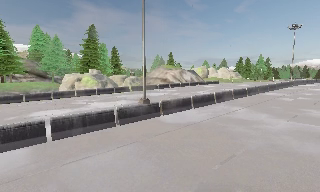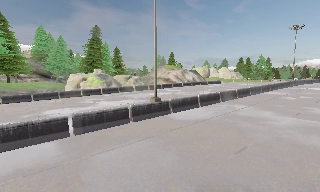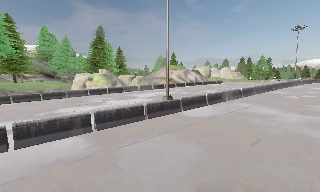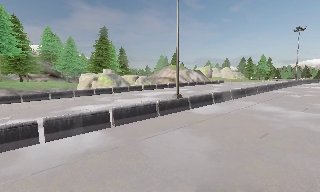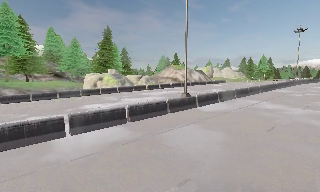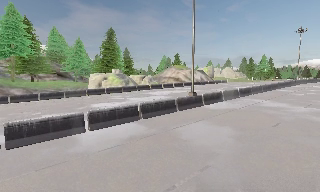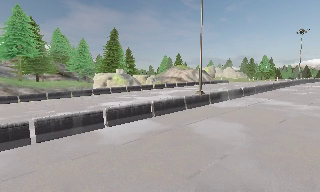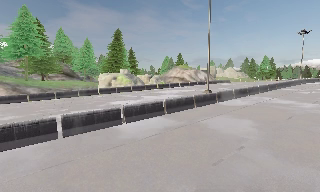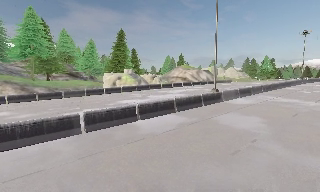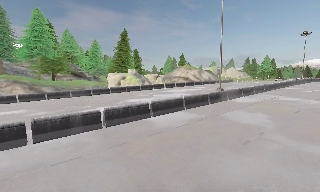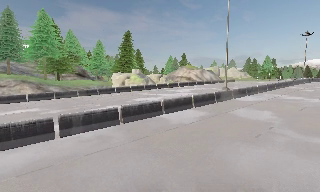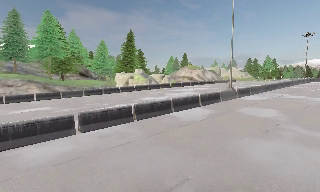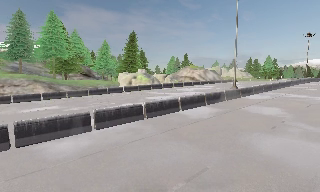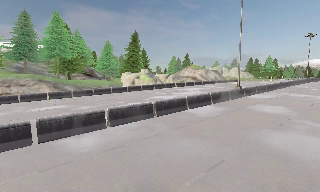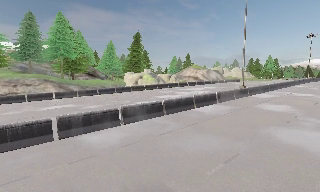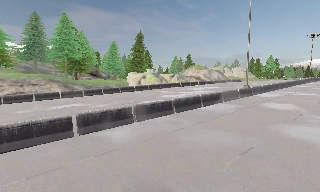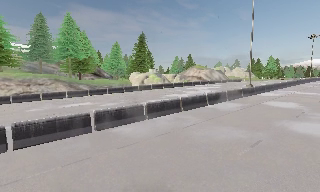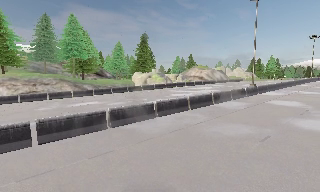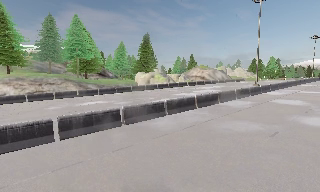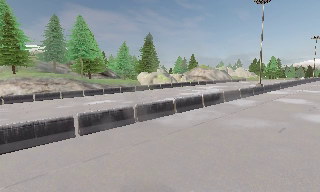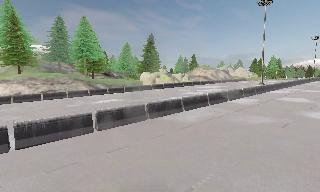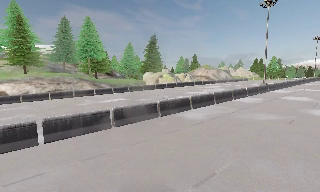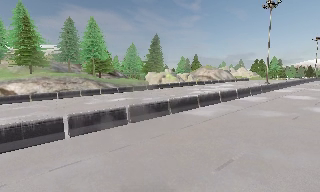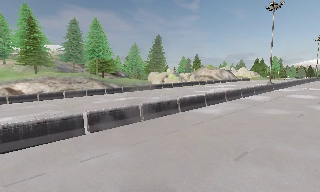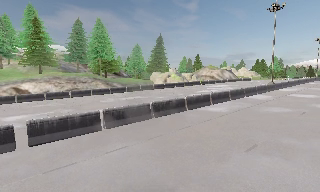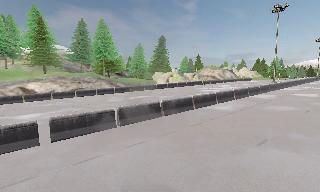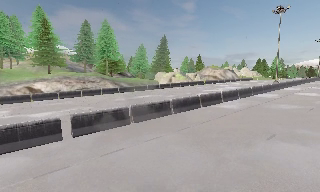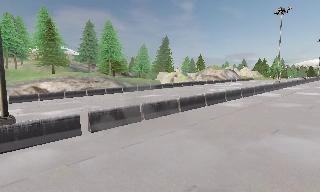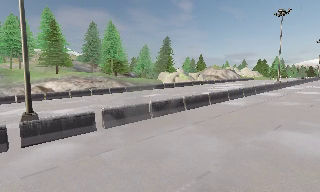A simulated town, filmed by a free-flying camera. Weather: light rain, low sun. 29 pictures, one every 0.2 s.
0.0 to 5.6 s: The camera travels to its left and backward, about 25 m, so close, fixed things drift to the right.
The film runs backward here.
